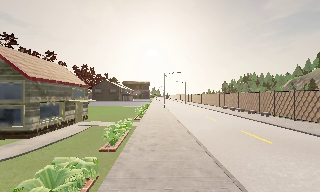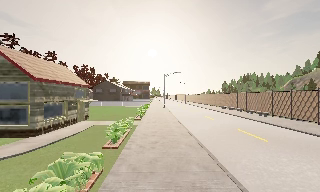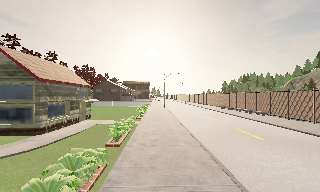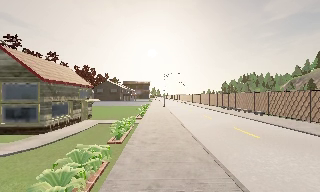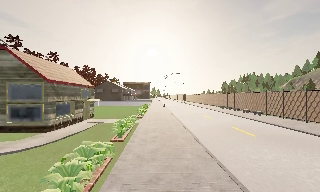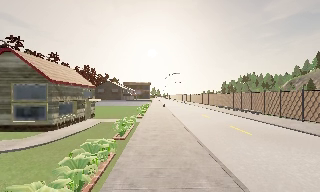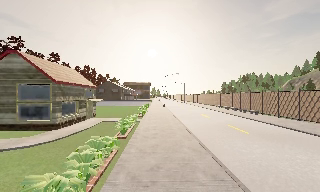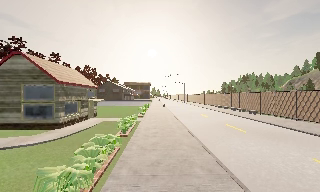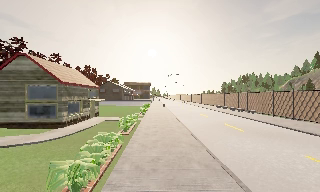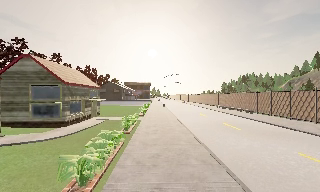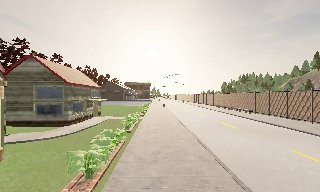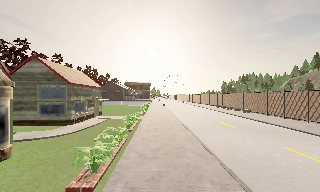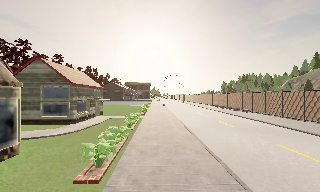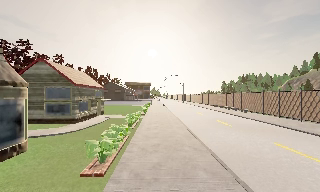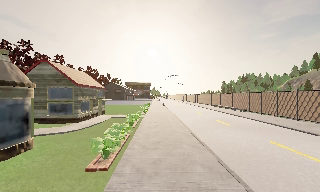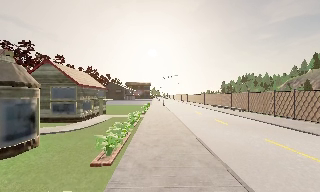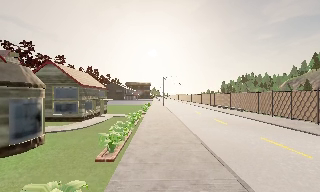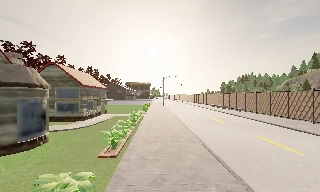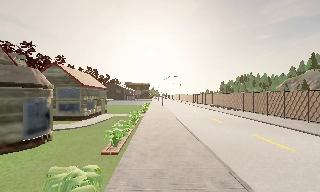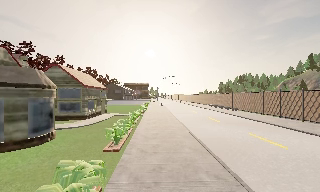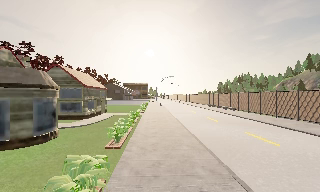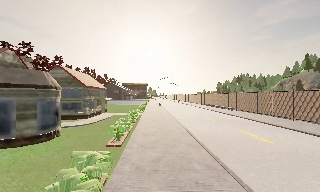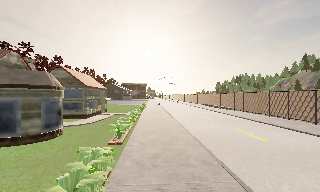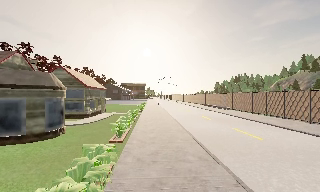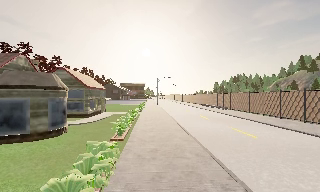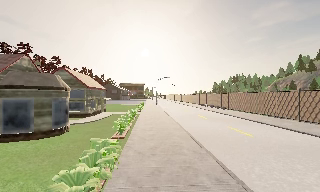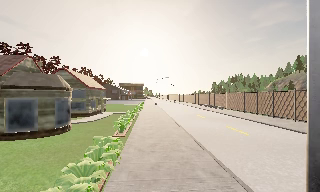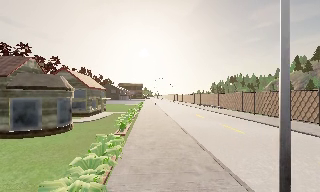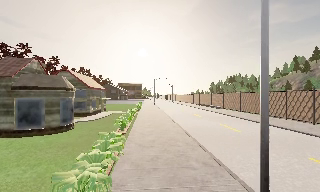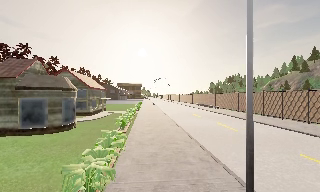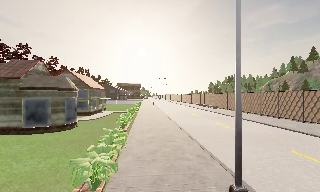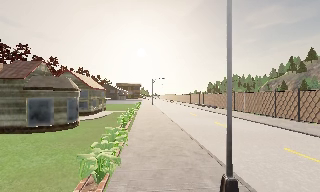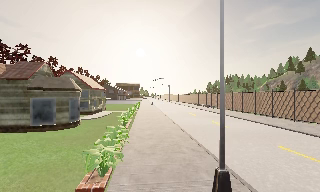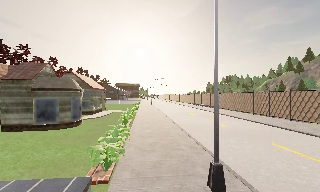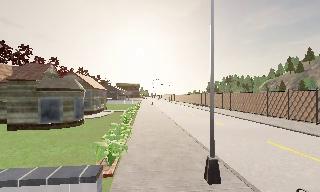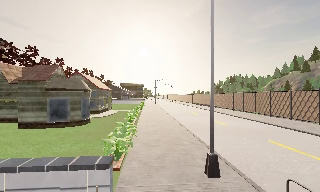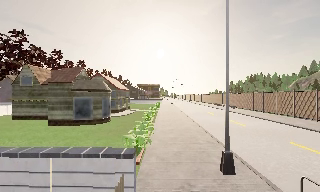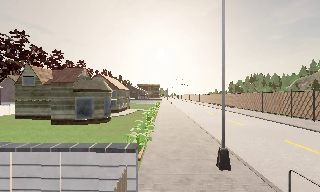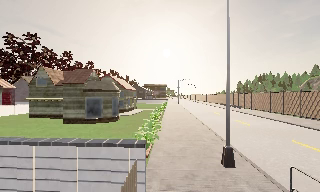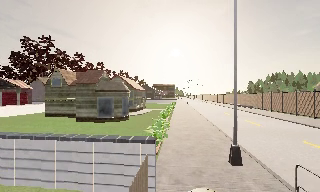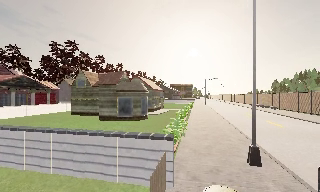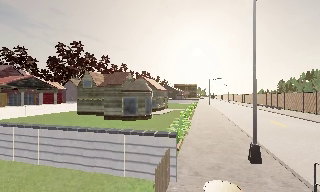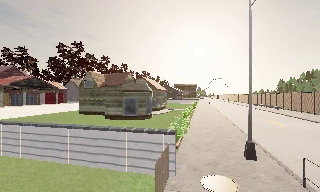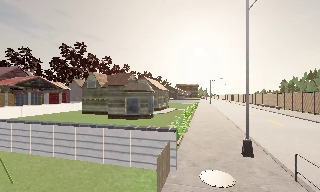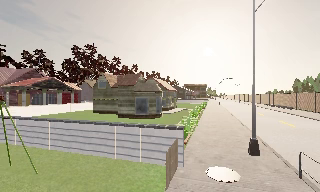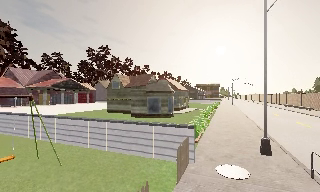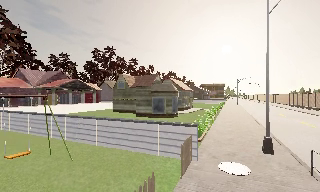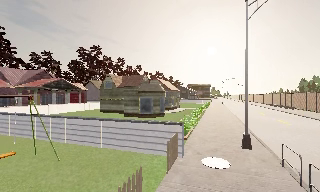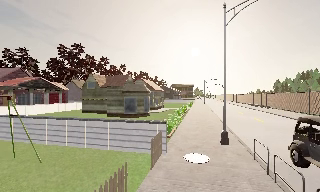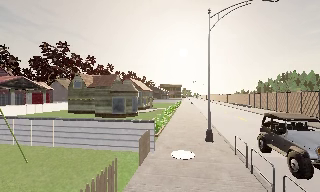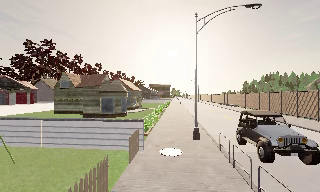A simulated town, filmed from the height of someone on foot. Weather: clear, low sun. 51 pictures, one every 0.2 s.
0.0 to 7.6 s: The camera travels backward, about 14 m, so what stands in front gets smaller.
7.6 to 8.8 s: The camera pans to its left, which is counterclockwise from overhead, by about 15 degrees. It travels backward, about 2 m, so what stands in front gets smaller.
8.8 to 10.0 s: The scene slides to the left, as the camera pans about 10 degrees to its right. It travels backward, about 2 m, so what stands in front gets smaller.
The film runs backward here.
